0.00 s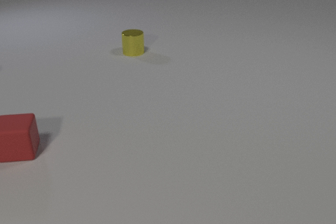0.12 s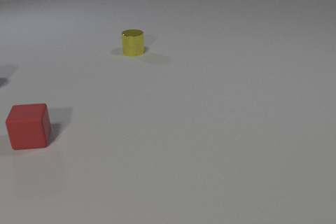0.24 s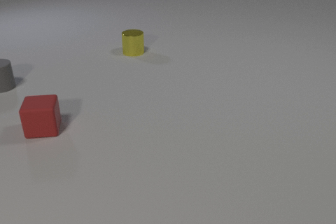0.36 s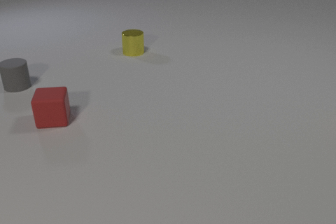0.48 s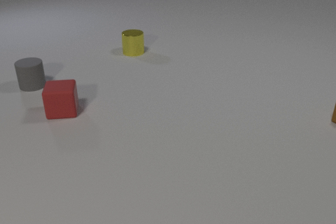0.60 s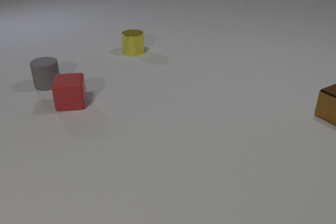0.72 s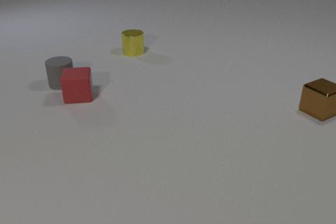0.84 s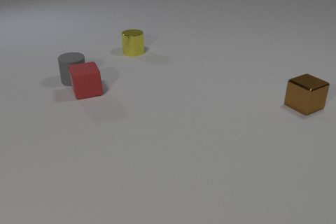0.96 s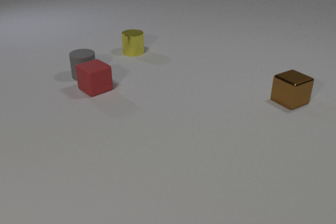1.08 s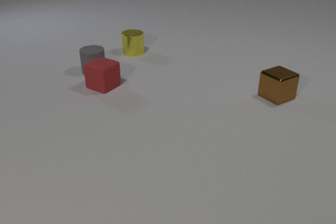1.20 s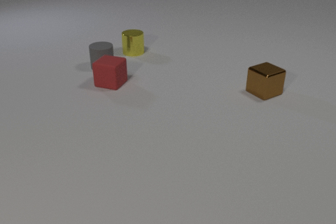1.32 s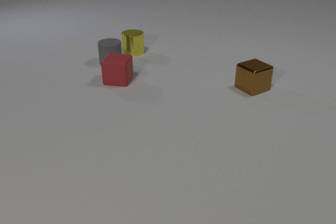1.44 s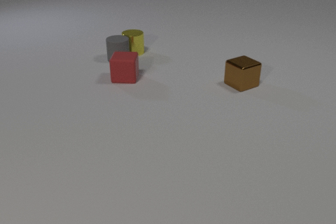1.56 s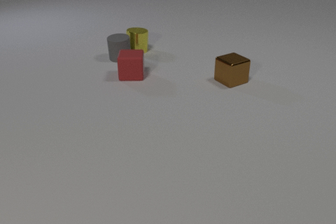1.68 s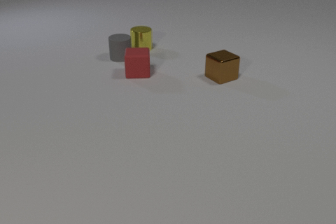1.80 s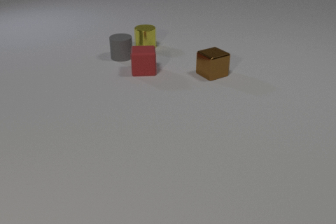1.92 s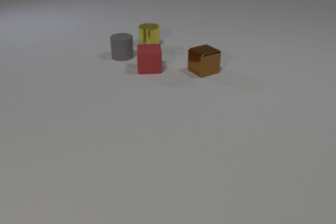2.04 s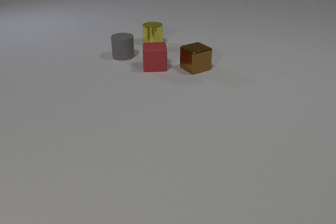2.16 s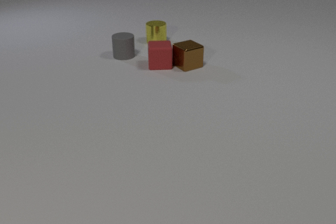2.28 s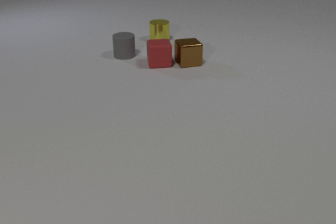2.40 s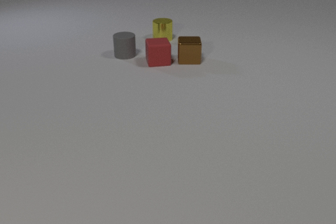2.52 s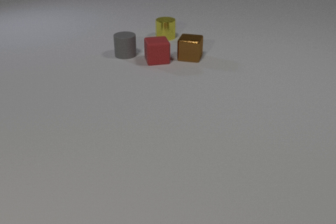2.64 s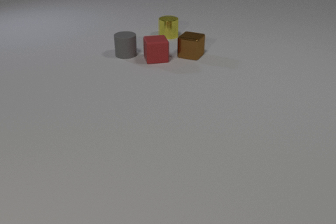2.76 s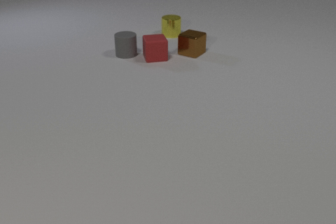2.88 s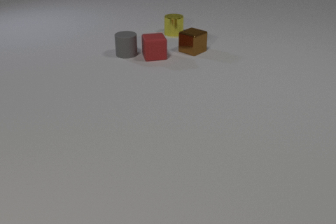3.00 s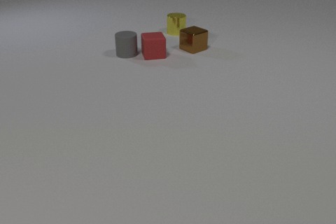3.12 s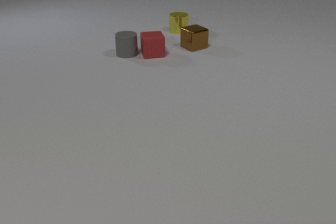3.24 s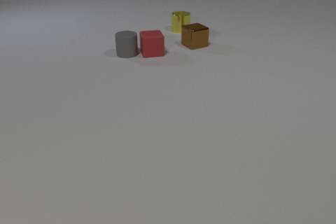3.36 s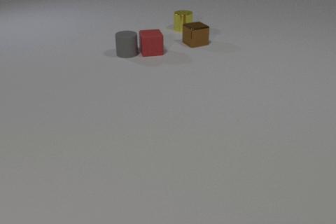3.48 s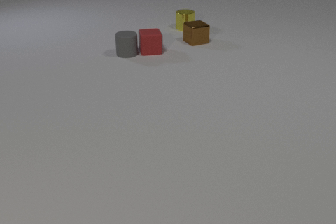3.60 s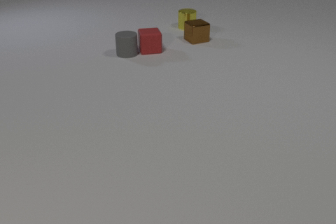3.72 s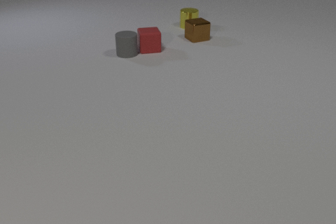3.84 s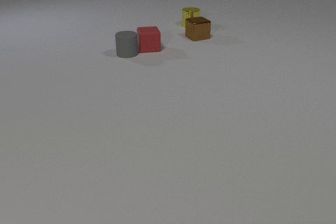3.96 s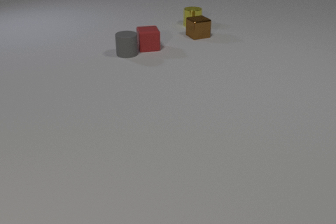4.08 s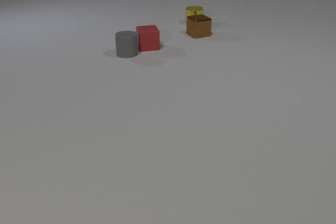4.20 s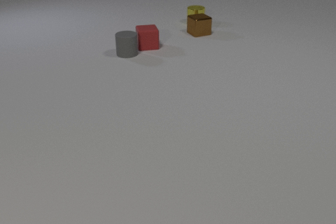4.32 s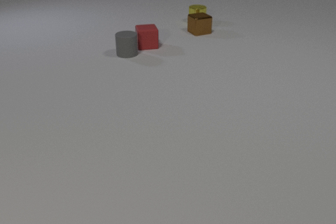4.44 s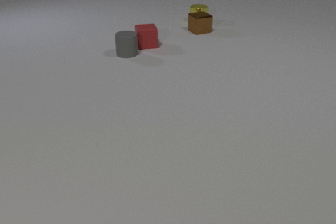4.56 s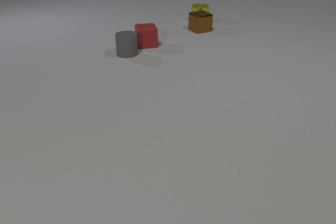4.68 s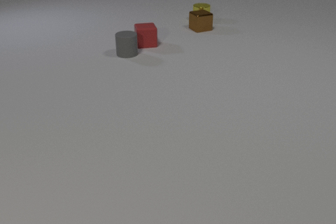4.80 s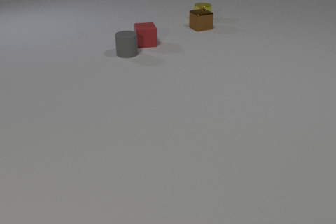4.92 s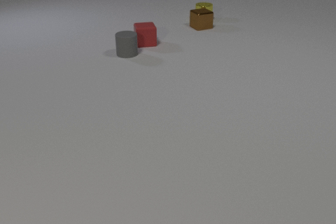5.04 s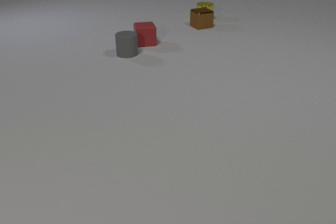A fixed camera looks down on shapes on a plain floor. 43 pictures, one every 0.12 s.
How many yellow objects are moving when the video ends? 1.
Are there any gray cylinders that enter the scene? yes.
How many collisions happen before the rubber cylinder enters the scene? 0.
0.00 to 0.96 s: The gray rubber cylinder comes in at the left edge, slides to the right. The red rubber cube slides away from the camera and to the right, spins counterclockwise seen from above by about 30 degrees, its near face sliding to the right. The brown metal cube comes in at the right edge, slides to the left. The gray rubber cylinder and the red rubber cube collide.
0.96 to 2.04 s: The gray rubber cylinder slides away from the camera and to the right. The red rubber cube slides to the right and away from the camera, spins so that its near face slides to the right, counterclockwise seen from above. The yellow metal cylinder slides away from the camera and to the right. The brown metal cube slides to the left and away from the camera. The gray rubber cylinder and the yellow metal cylinder collide.
2.04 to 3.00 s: The gray rubber cylinder slides away from the camera. The red rubber cube slides away from the camera. The yellow metal cylinder slides away from the camera and to the right. The brown metal cube slides away from the camera, spins clockwise seen from above by about 75 degrees, its near face sliding to the left. The red rubber cube and the brown metal cube collide.
3.00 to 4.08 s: The red rubber cube slides away from the camera. The yellow metal cylinder slides away from the camera and to the right. The brown metal cube slides away from the camera.
4.08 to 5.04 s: The red rubber cube slides away from the camera. The yellow metal cylinder slides away from the camera and to the right. The brown metal cube slides away from the camera.
